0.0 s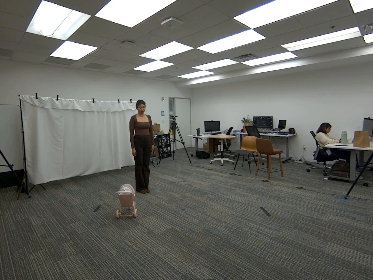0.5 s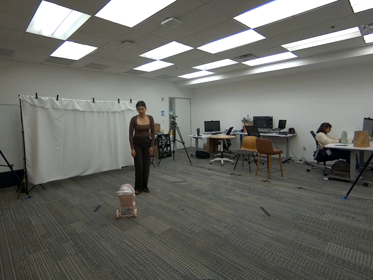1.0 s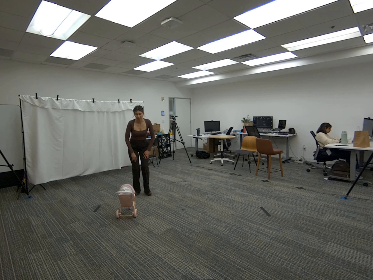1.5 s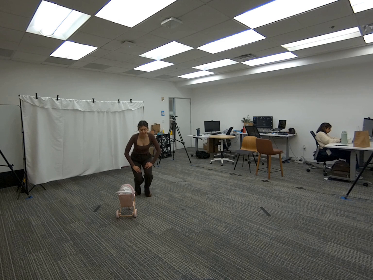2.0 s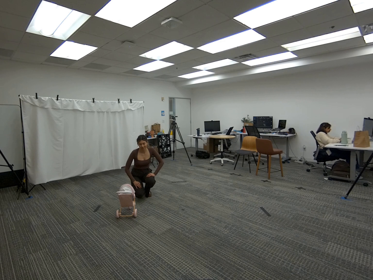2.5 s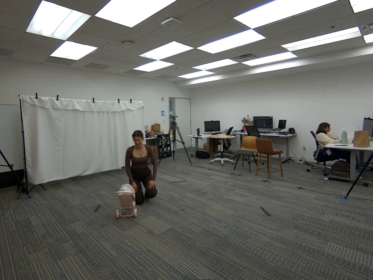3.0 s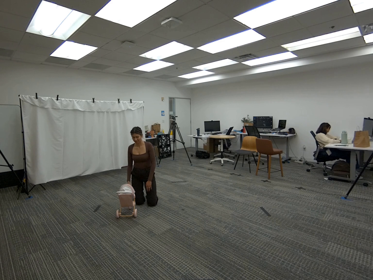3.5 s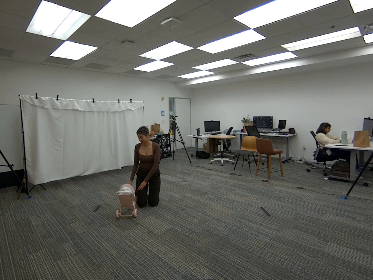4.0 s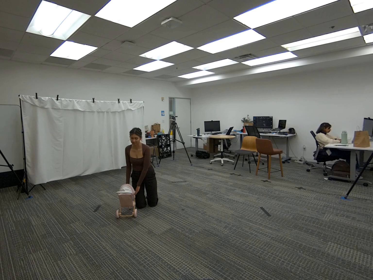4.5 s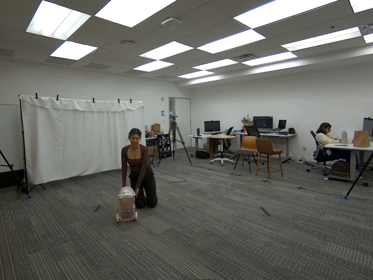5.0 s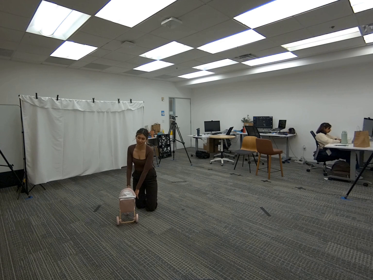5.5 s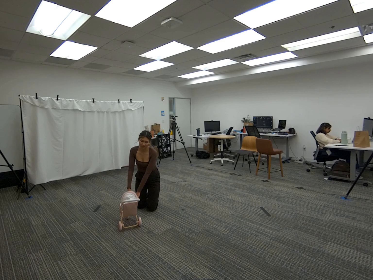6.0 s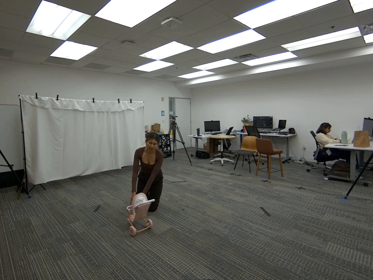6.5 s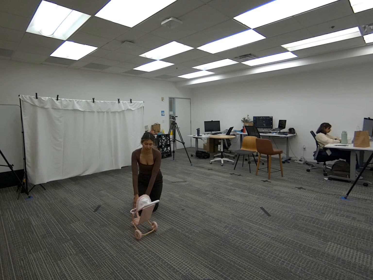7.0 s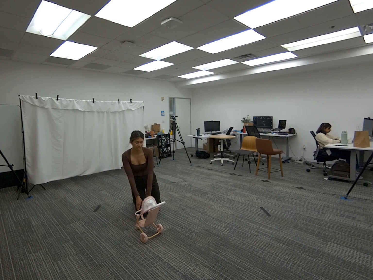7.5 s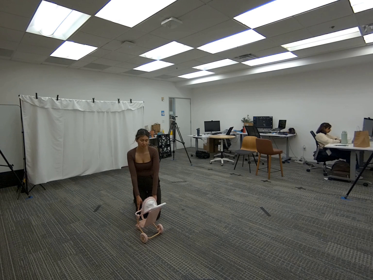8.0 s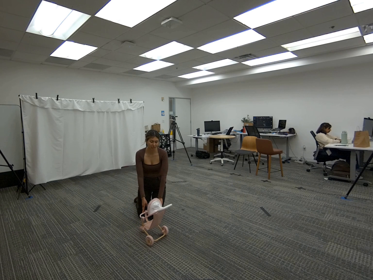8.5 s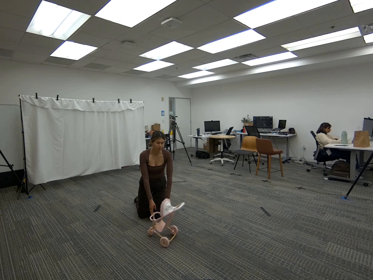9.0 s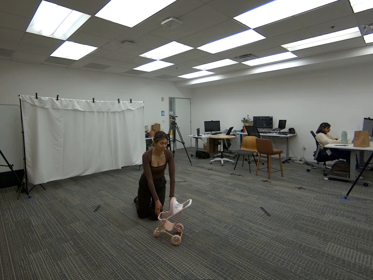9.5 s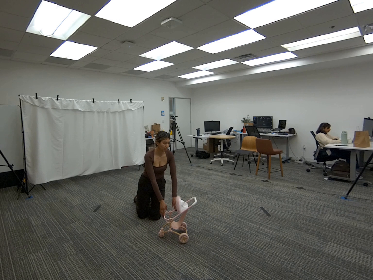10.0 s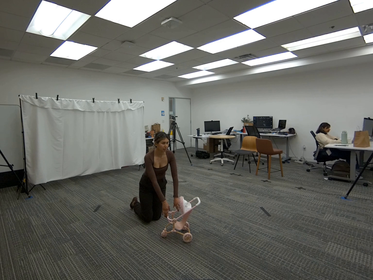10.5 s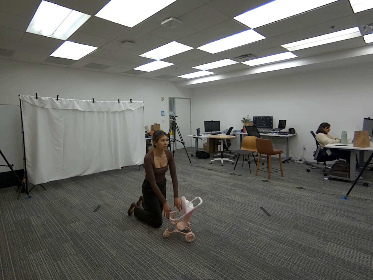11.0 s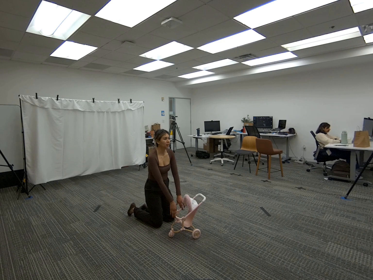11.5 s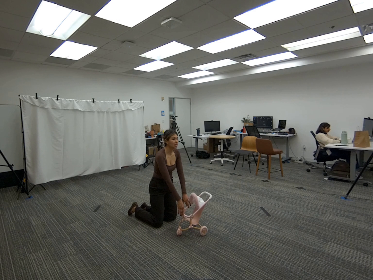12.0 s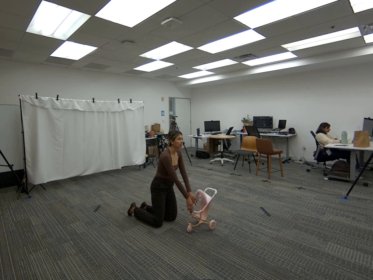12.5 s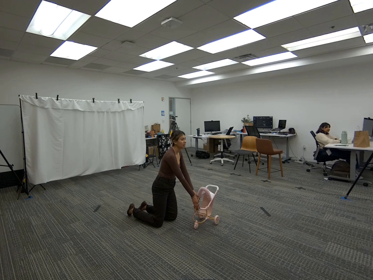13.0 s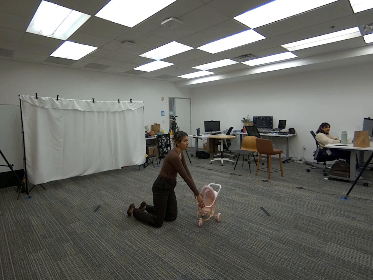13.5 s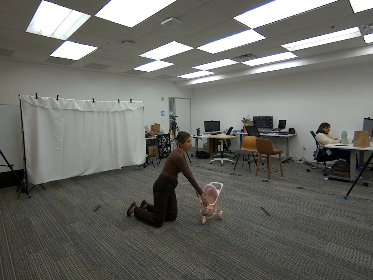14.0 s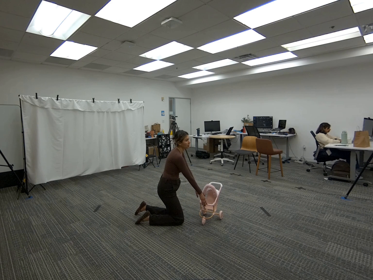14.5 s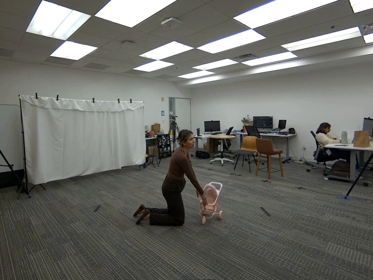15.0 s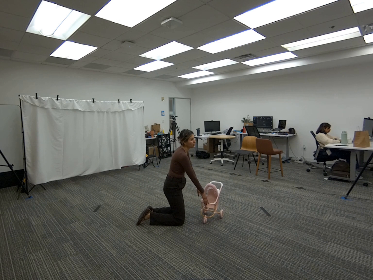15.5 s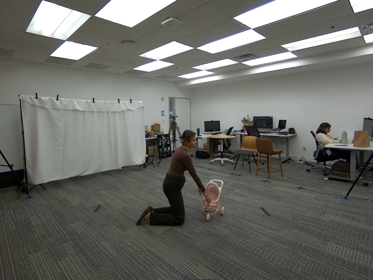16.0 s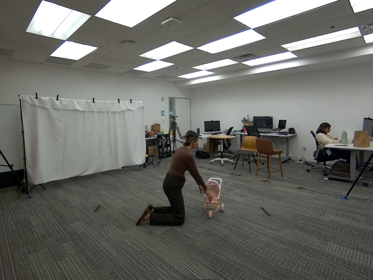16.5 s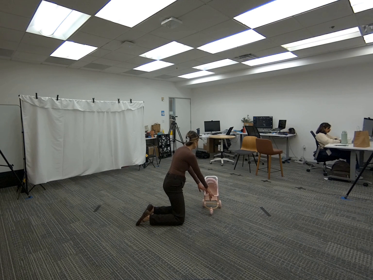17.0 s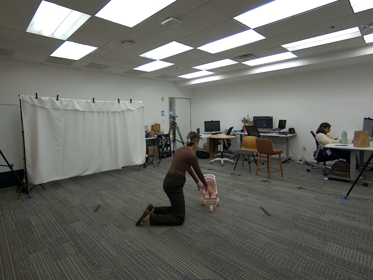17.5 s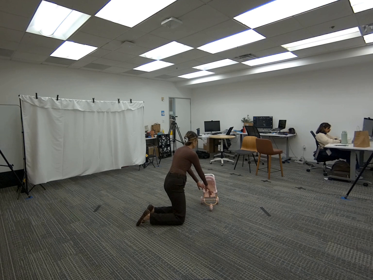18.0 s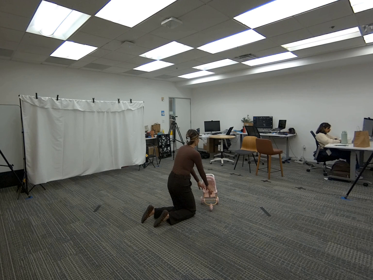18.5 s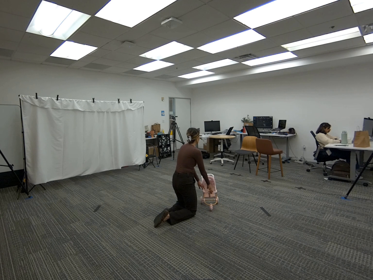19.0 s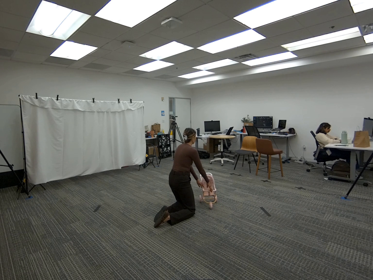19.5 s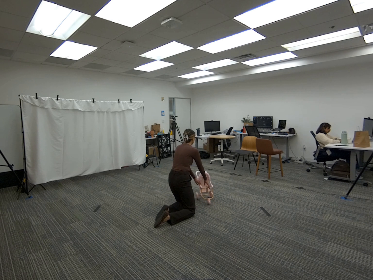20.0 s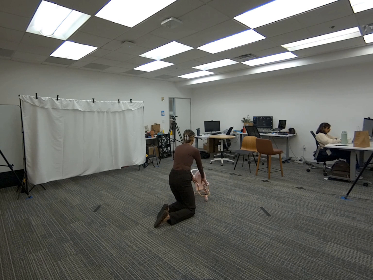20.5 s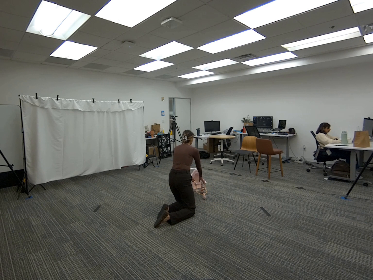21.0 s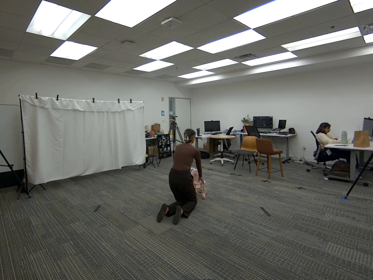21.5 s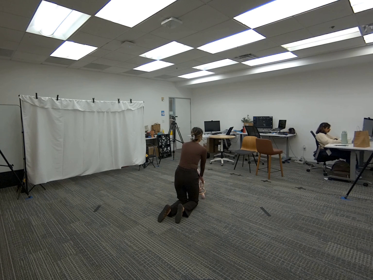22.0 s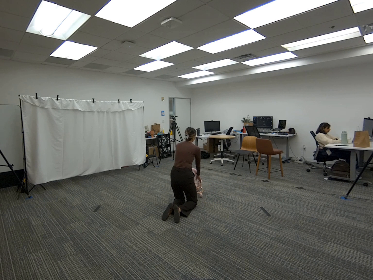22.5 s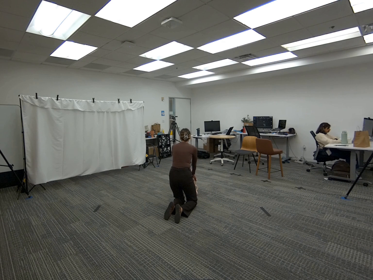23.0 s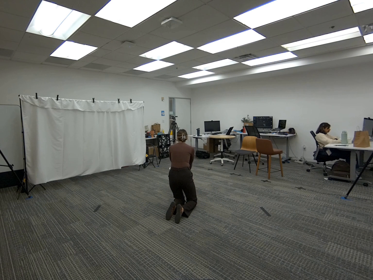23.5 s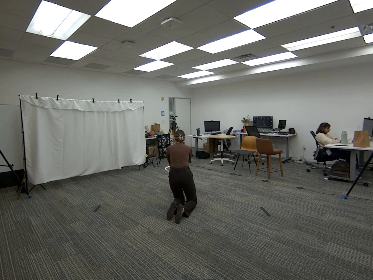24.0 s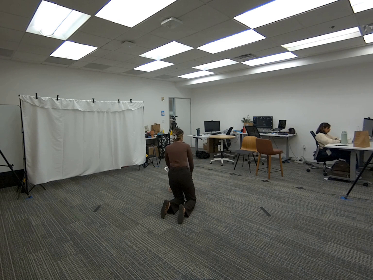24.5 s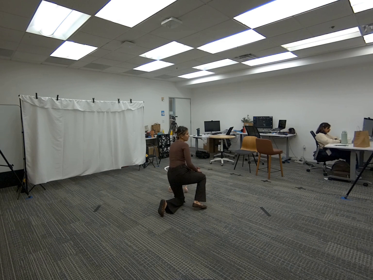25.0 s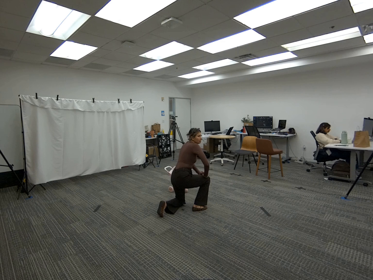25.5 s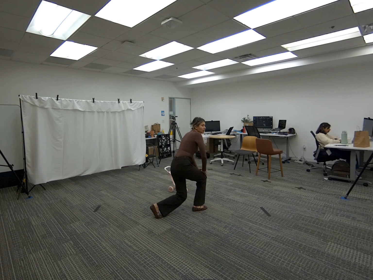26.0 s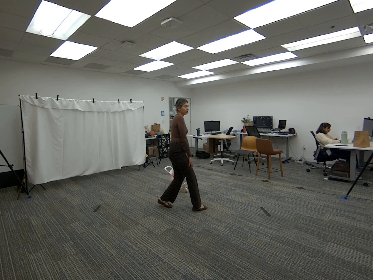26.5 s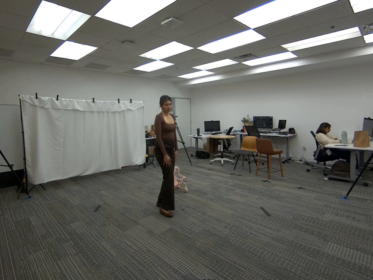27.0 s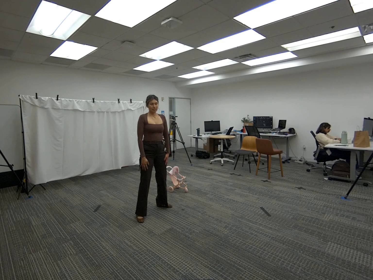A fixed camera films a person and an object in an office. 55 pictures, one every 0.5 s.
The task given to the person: Walk over to the toy stroller and use both hands to push the stroller around the bounding area.
